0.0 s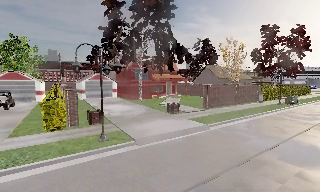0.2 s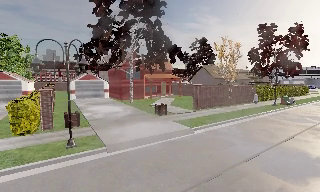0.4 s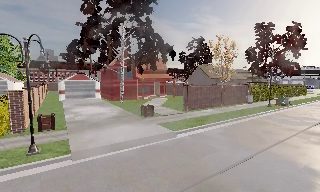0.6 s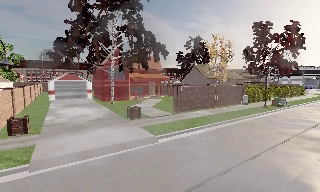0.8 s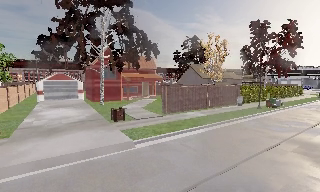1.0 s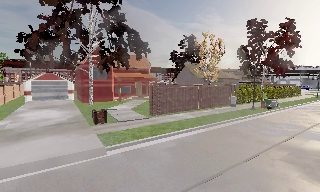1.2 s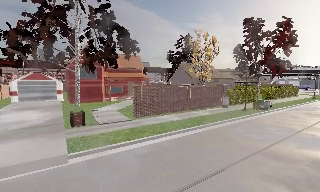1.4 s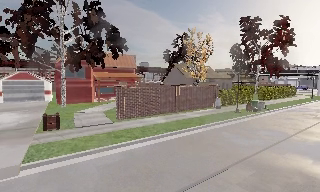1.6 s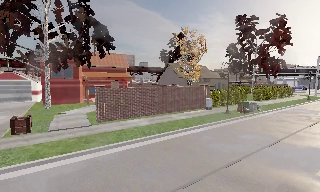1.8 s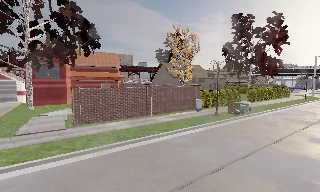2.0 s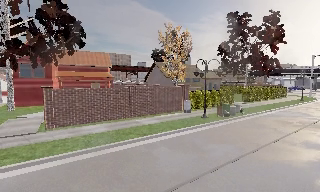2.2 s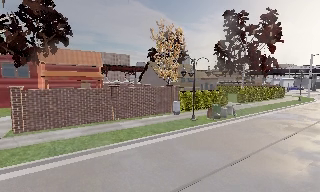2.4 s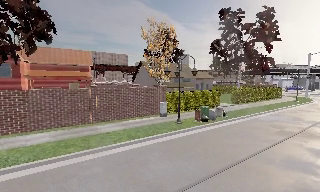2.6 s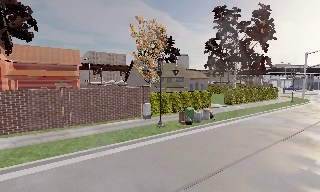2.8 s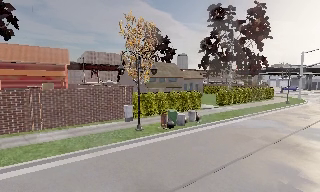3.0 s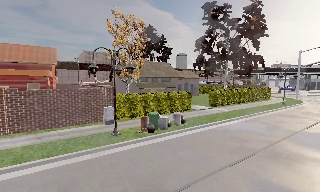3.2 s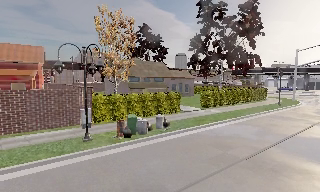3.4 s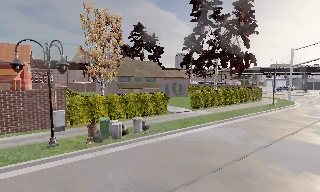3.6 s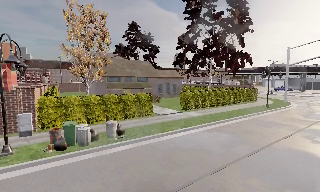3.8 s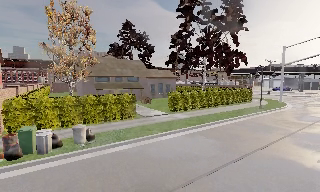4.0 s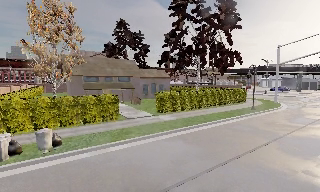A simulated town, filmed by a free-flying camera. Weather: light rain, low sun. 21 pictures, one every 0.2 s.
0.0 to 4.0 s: The camera travels to its right and forward, about 30 m, so close, fixed things drift to the left.
The film runs backward here.
